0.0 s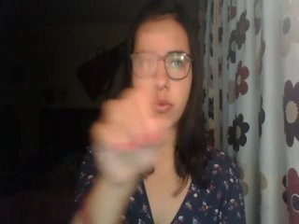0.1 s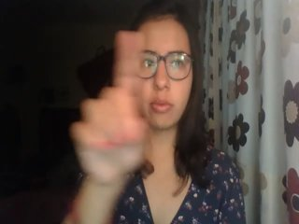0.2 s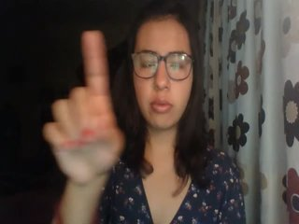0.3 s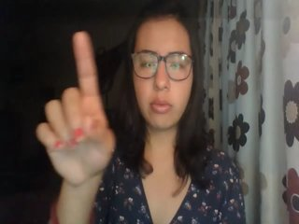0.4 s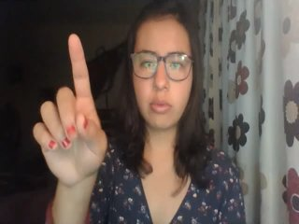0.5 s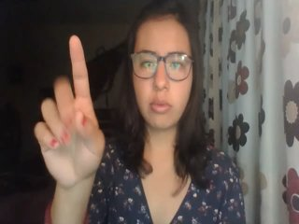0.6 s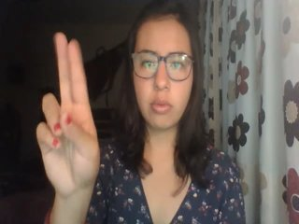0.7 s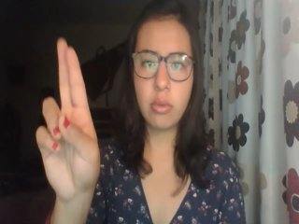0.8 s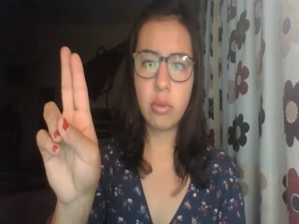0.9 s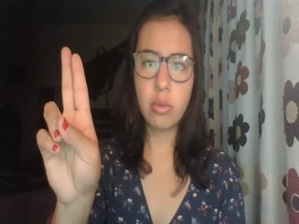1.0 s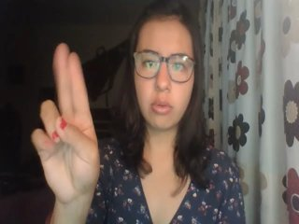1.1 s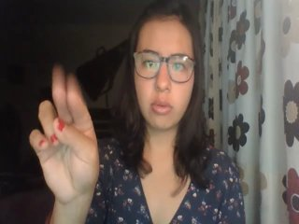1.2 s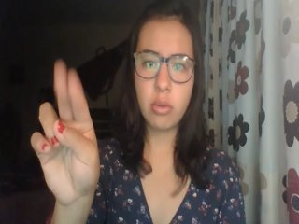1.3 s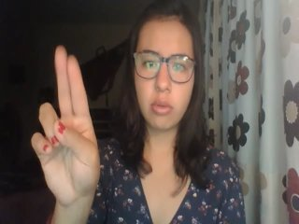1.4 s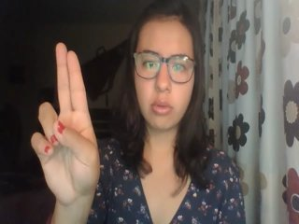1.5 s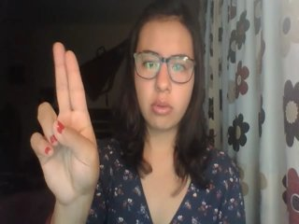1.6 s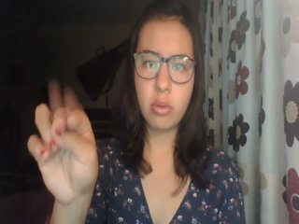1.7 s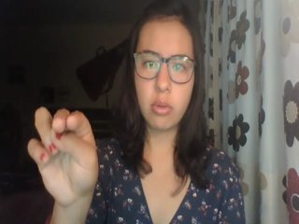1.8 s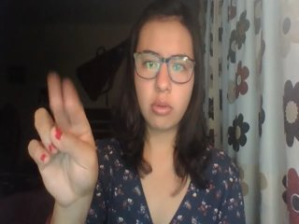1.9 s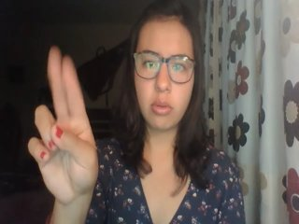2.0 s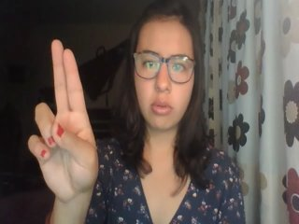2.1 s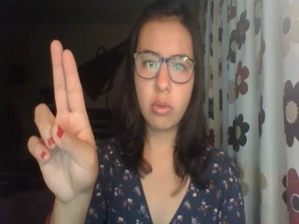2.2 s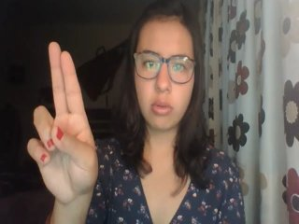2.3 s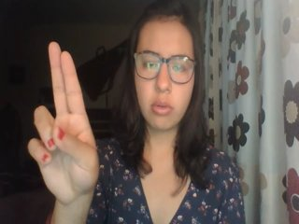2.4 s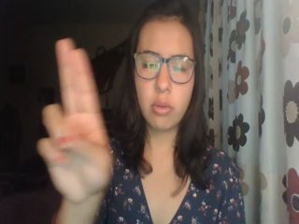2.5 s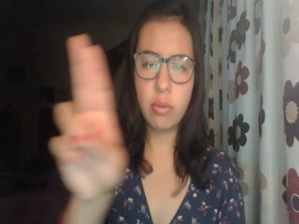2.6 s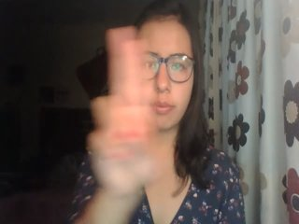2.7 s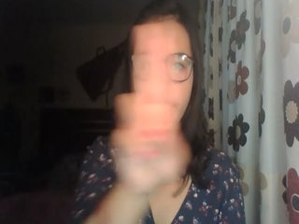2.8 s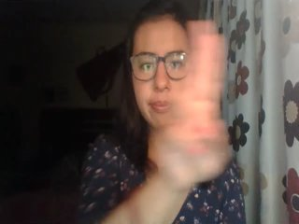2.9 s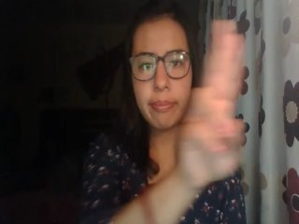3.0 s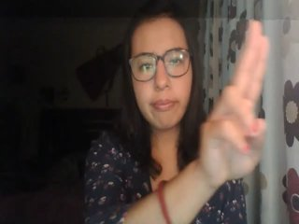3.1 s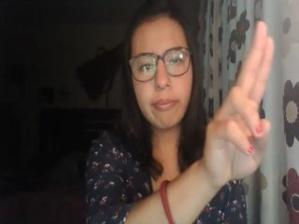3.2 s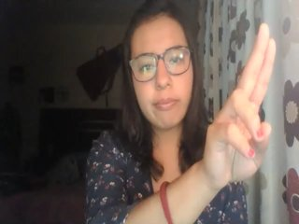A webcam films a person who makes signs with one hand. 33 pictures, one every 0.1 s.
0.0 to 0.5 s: Pointing with one finger.
0.6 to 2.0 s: Double click with two fingers.
2.1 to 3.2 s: Pointing with two fingers.
